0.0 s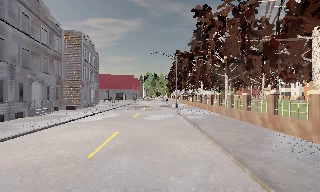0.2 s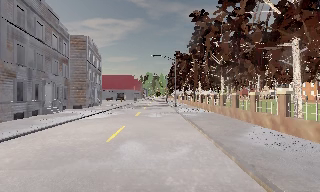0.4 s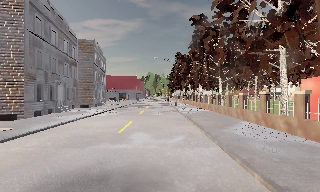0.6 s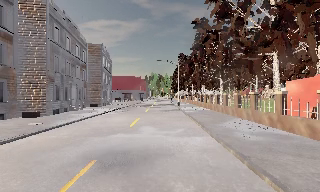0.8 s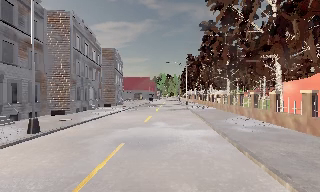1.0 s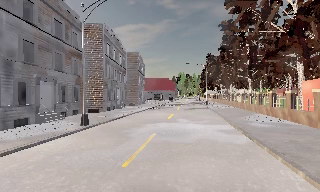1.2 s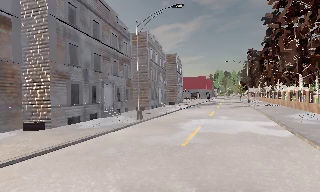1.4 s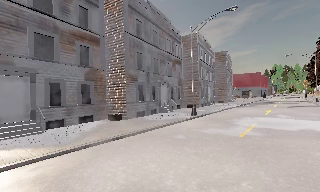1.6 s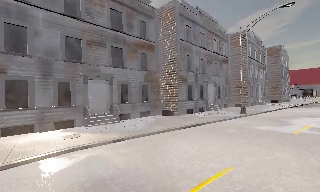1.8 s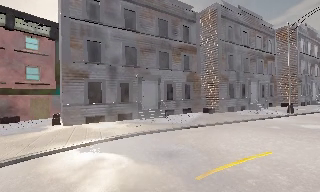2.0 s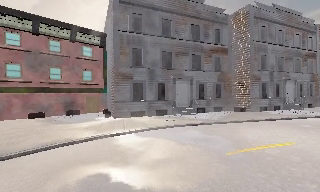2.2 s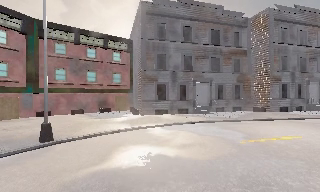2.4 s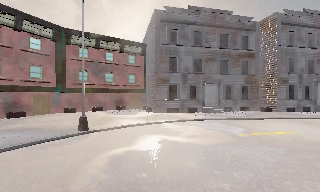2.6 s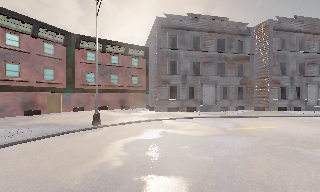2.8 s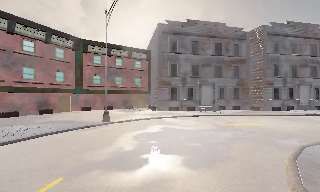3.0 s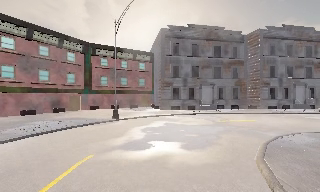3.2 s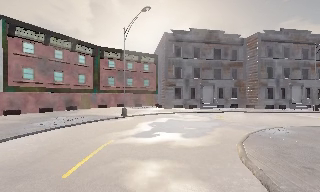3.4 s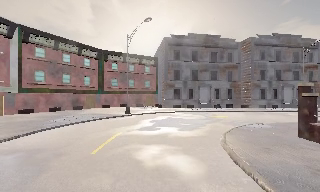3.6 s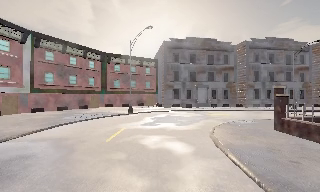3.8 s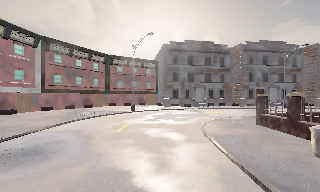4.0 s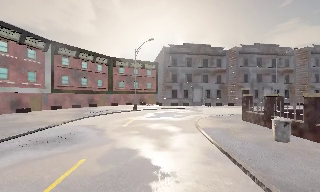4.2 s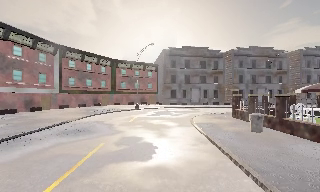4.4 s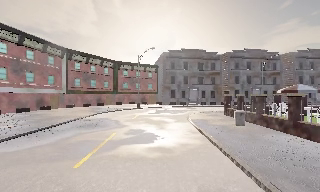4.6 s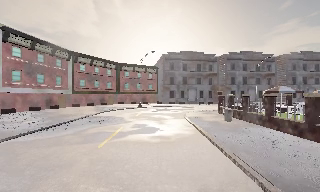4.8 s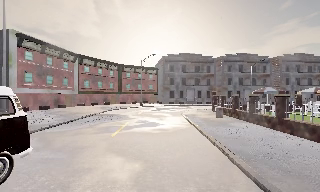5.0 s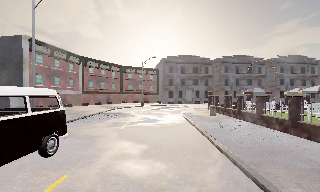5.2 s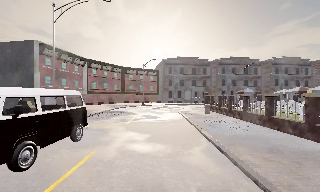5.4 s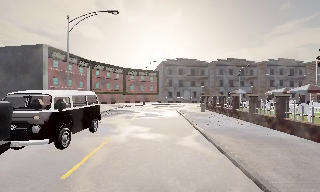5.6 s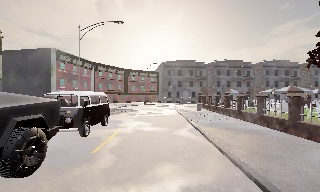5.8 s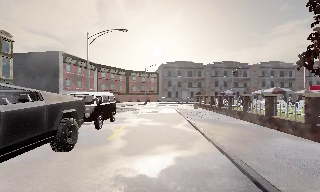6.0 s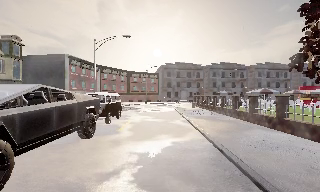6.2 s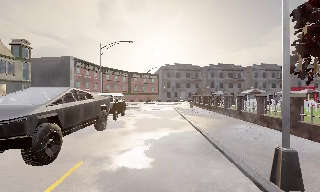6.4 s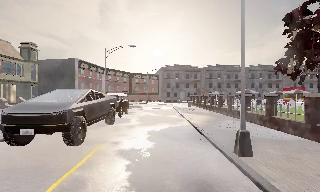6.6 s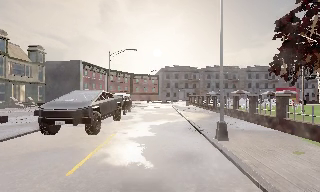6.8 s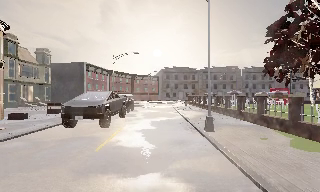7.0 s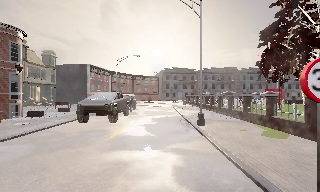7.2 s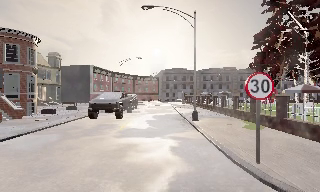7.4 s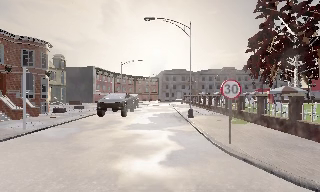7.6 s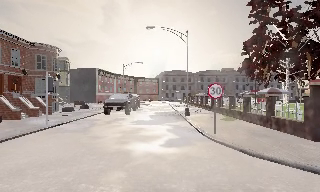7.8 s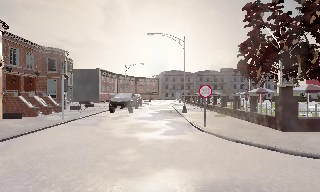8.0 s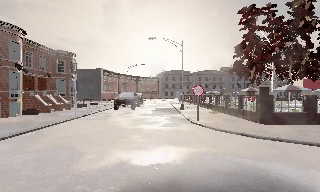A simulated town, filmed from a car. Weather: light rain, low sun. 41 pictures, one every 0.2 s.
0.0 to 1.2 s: The camera pans to its left, which is counterclockwise from overhead, by about 25 degrees. It travels backward, about 9 m, so what stands in front gets smaller.
1.2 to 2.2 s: The camera swings to its left by about 60 degrees, and the scene slides to the right. It travels backward and to its left, about 8 m.
2.2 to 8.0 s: The camera travels backward, about 45 m, so what stands in front gets smaller.
The film runs backward here.
